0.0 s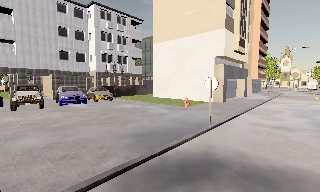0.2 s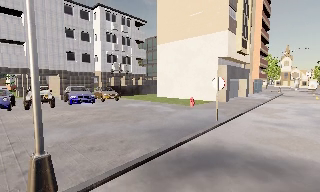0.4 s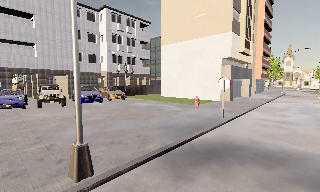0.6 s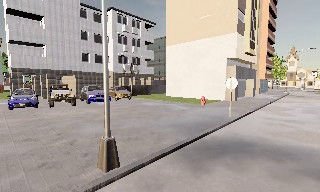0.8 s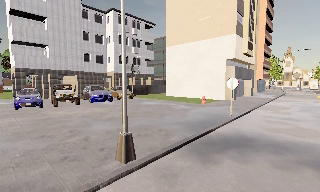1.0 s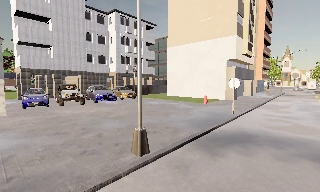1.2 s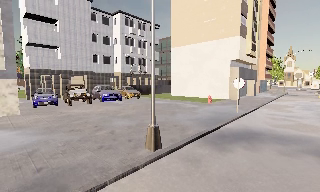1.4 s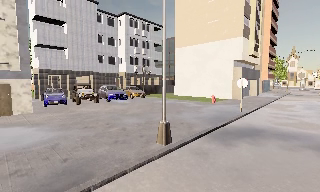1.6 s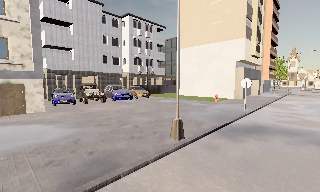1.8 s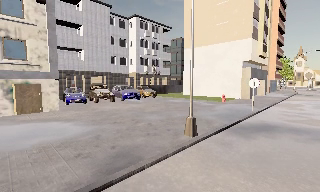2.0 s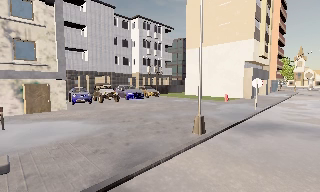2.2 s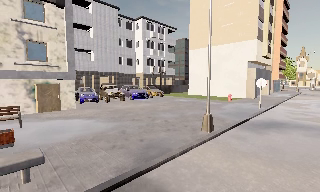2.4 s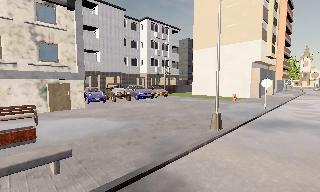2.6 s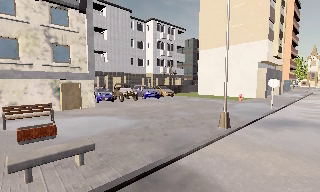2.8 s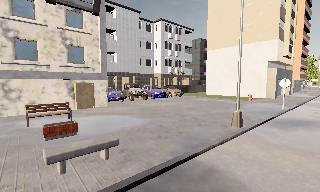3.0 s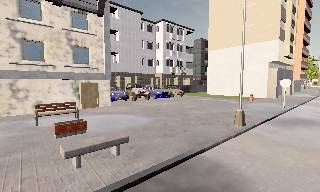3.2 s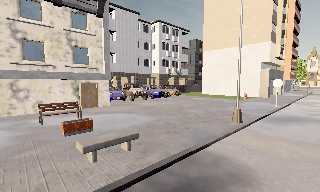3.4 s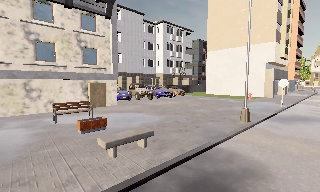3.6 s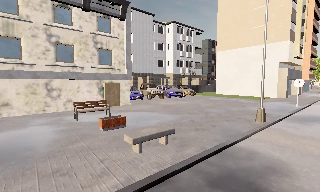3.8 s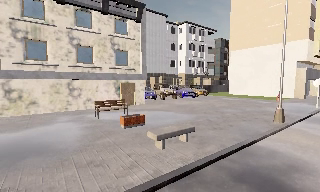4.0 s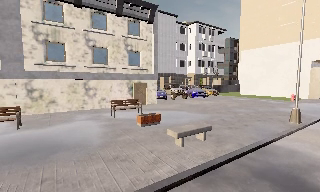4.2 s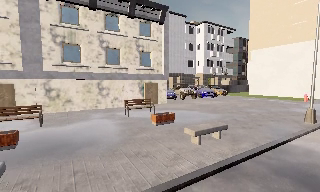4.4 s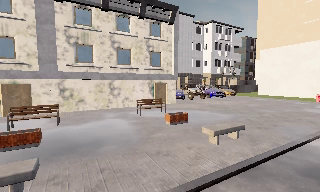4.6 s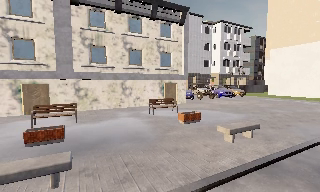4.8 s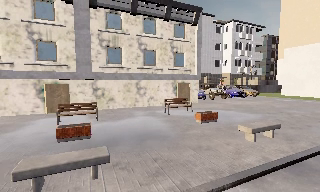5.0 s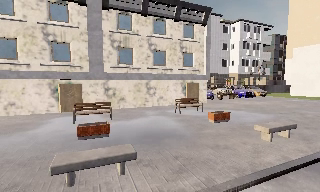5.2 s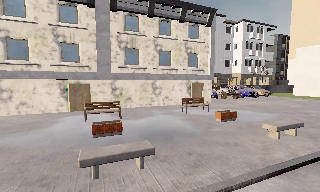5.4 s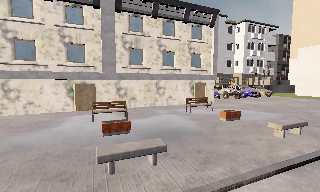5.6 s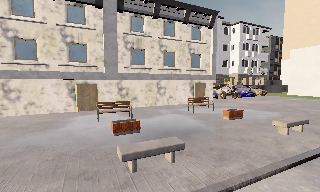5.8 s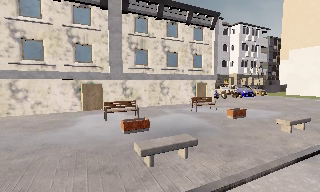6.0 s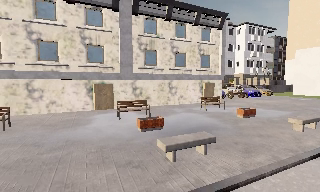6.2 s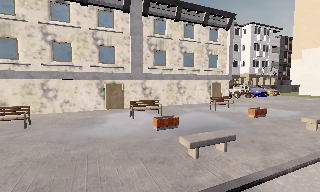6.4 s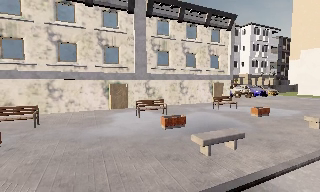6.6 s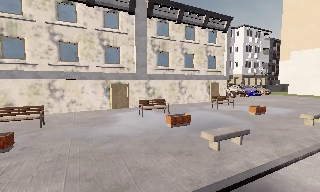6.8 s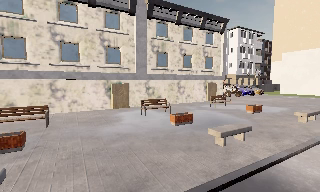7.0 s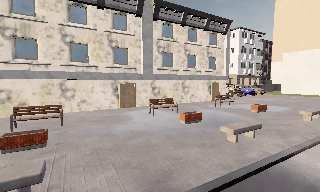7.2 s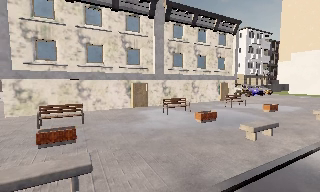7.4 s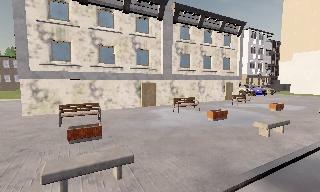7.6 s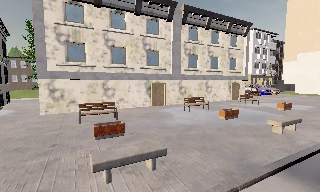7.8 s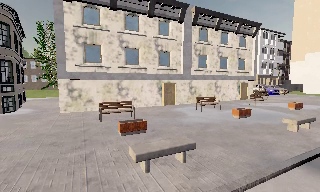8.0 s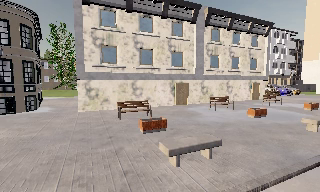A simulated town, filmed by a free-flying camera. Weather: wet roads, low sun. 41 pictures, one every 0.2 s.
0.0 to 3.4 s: The camera travels to its left and backward, about 9 m, so close, fixed things drift to the right.
3.4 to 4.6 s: The scene slides to the right, as the camera pans about 15 degrees to its left. It travels to its left and backward, about 2.5 m, so close, fixed things drift to the right.
4.6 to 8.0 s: The camera travels to its left and backward, about 10 m, so close, fixed things drift to the right.
The film runs forward here.
